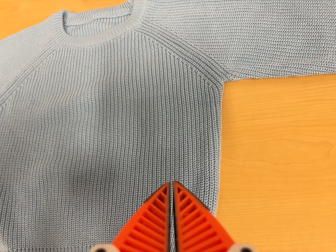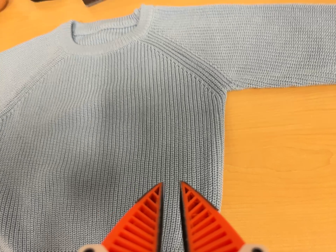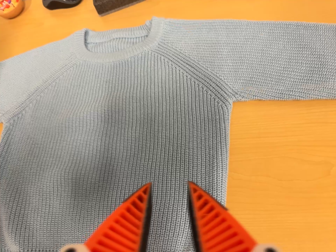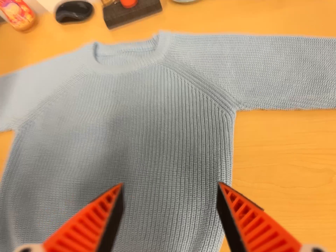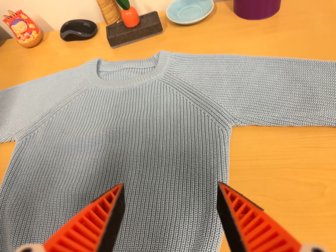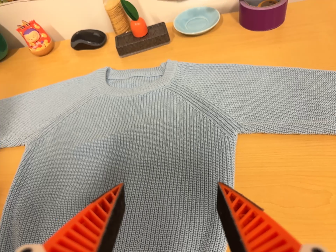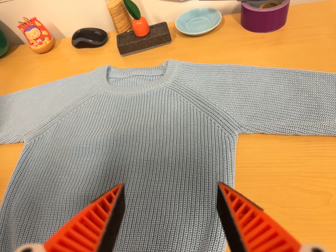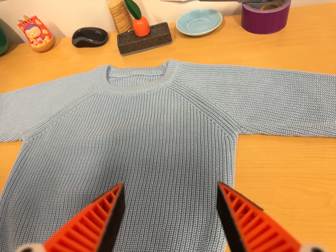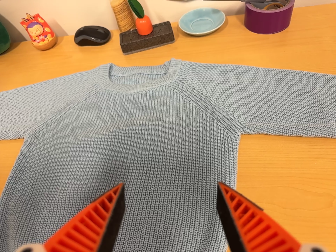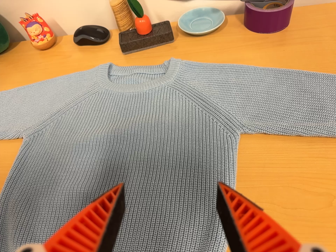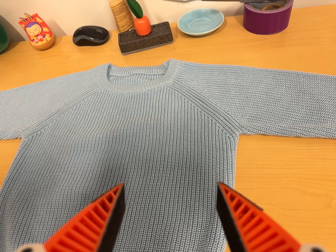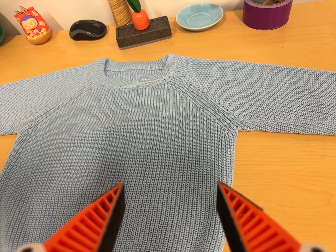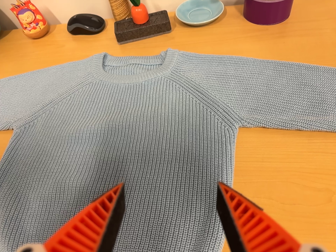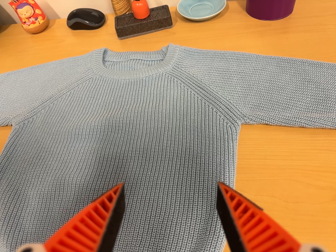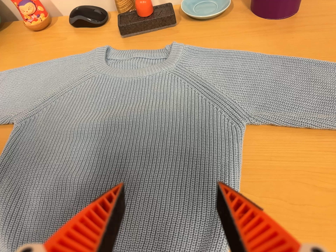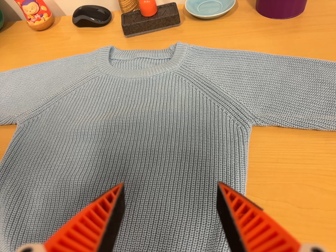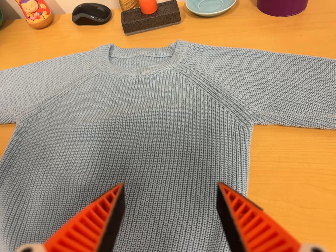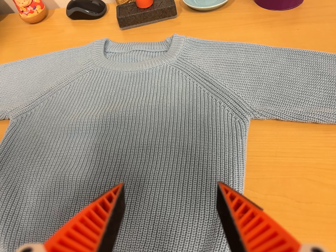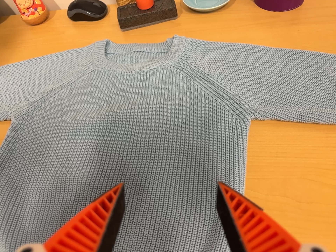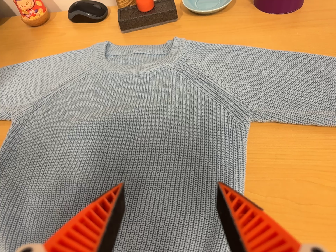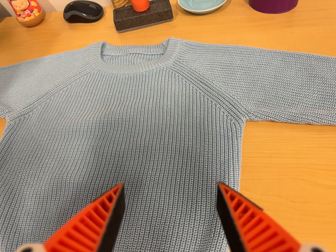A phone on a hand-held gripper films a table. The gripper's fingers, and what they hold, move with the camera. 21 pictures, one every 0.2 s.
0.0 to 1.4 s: The camera travels backward, about 7 cm, so what stands in front gets smaller. Its aim tips toward the top of its view by about 15 degrees, and the scene shifts downward.
1.4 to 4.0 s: The camera shifts only a little, or ends up much as it began.
The film runs forward here.
